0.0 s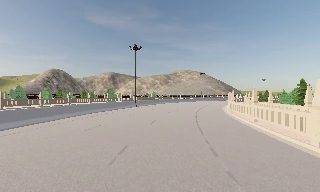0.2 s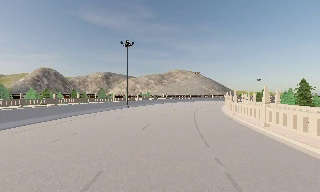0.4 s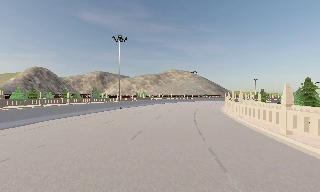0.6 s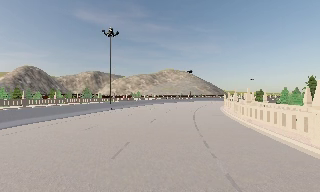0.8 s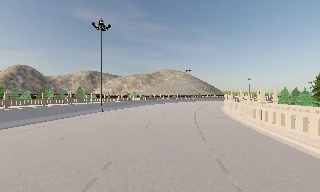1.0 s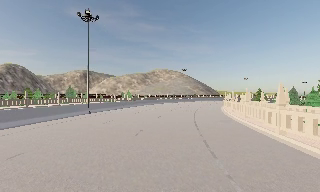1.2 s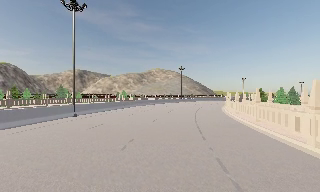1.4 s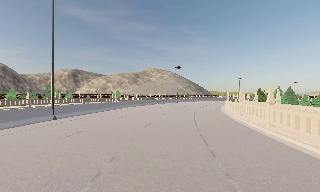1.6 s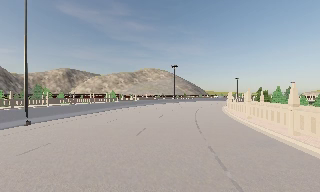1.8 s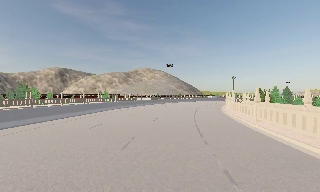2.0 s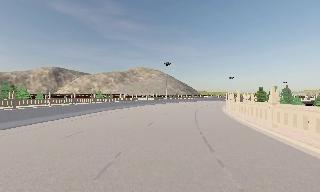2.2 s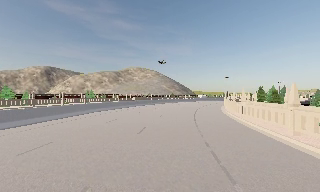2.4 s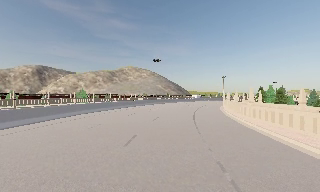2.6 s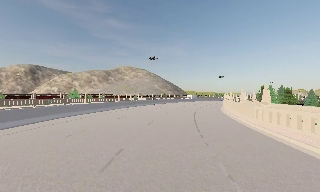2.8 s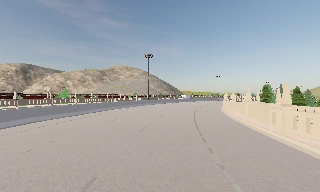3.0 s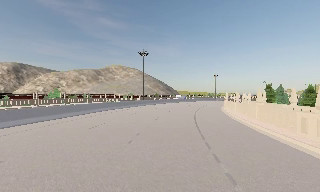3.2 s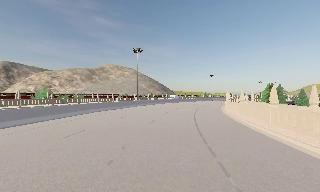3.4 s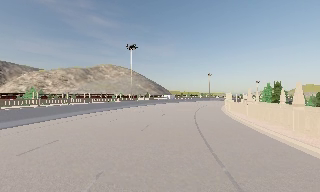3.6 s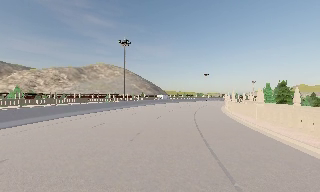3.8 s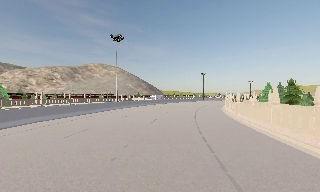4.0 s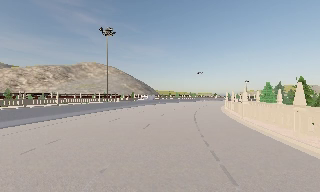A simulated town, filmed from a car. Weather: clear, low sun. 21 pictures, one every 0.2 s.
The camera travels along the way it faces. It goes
forward.
0.0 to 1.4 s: The camera pans to its right, which is clockwise from overhead, by about 10 degrees. It travels forward, about 16 m, so what stands in front looms larger.
1.4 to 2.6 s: The camera travels forward, about 13 m, so what stands in front looms larger.
2.6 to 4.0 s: The camera swings to its right by about 10 degrees, and the scene slides to the left. It travels forward, about 16 m, so what stands in front looms larger.
The film runs forward here.
